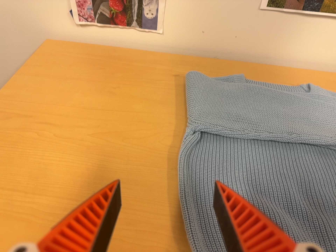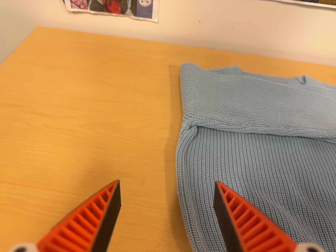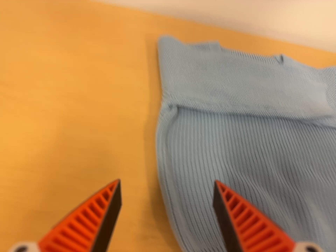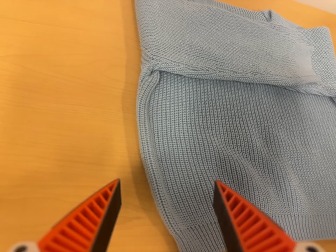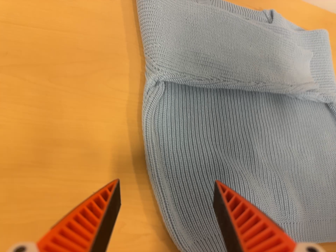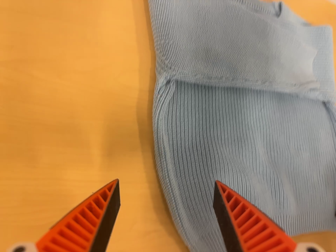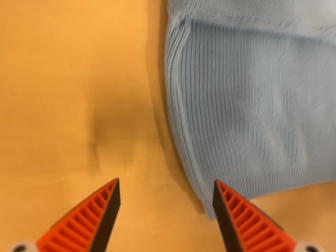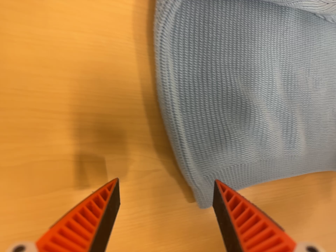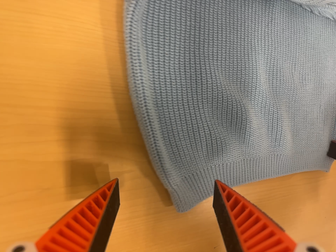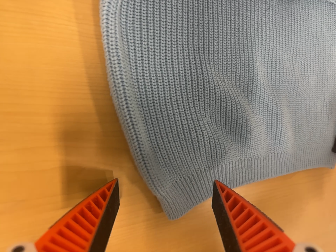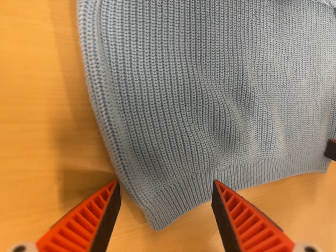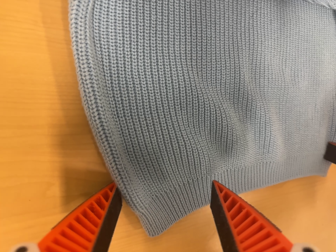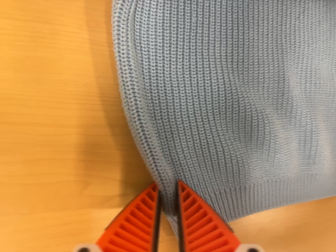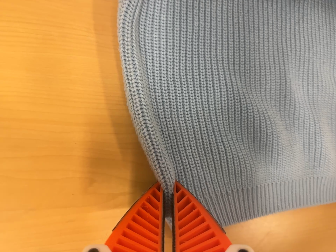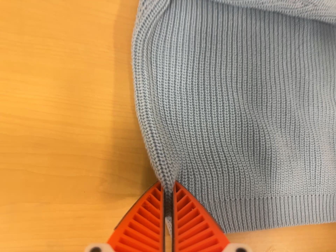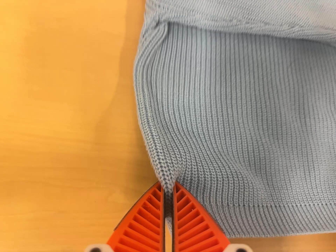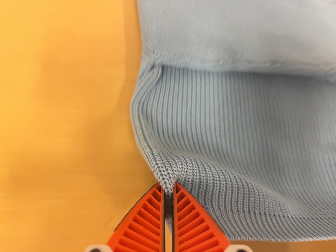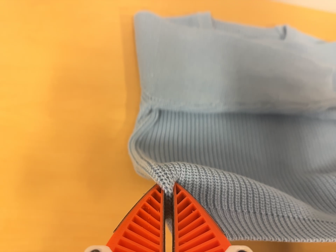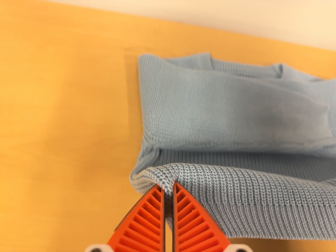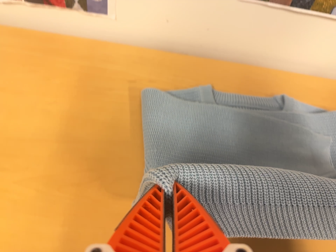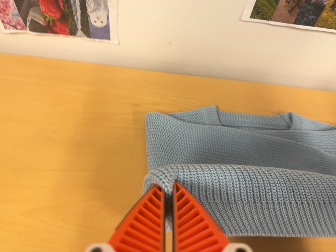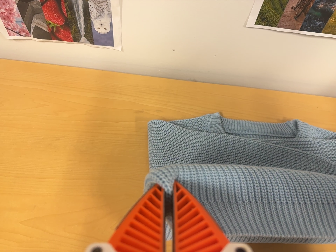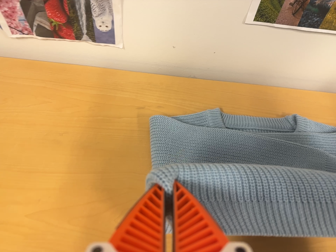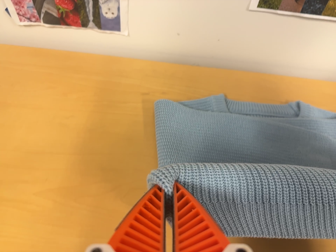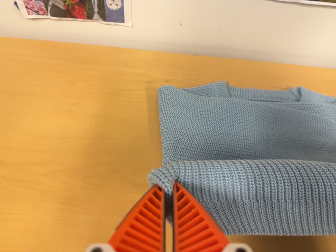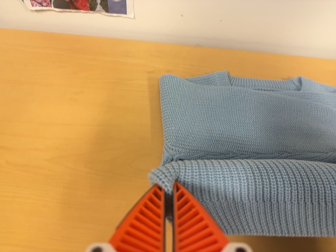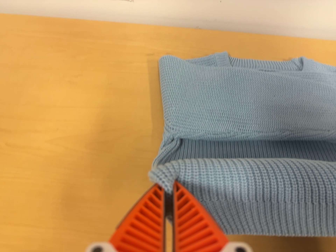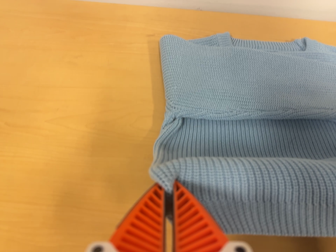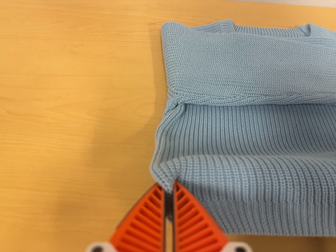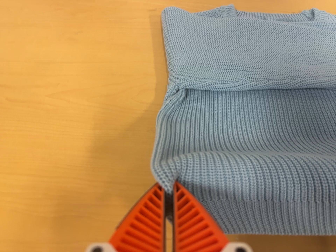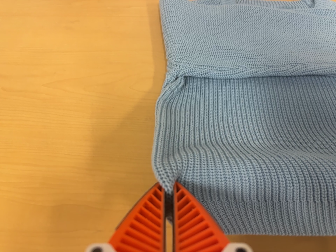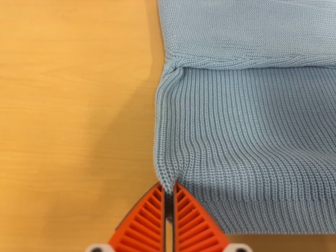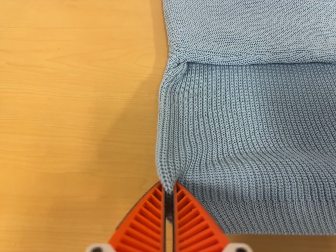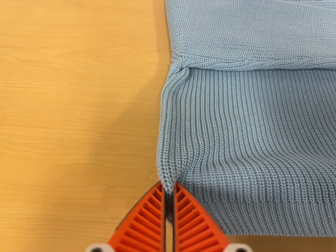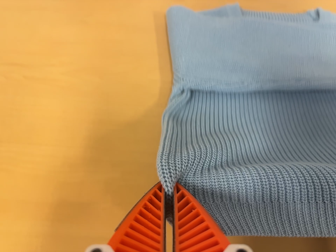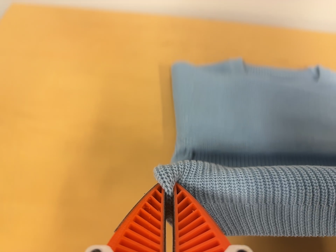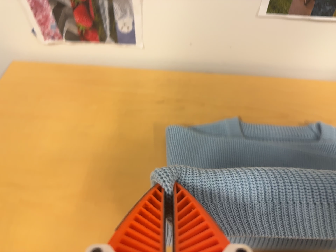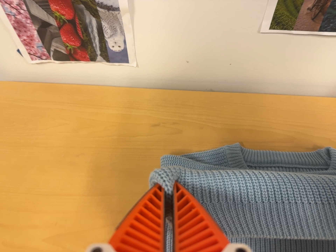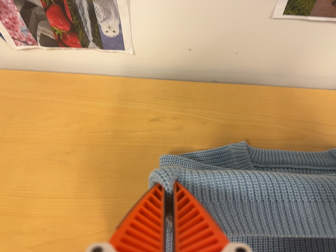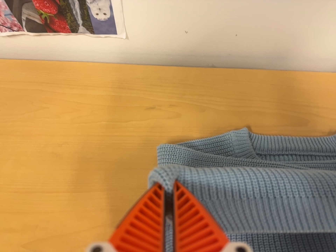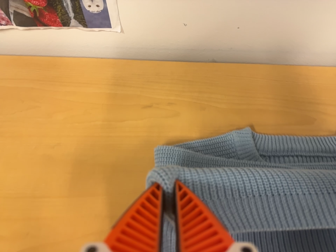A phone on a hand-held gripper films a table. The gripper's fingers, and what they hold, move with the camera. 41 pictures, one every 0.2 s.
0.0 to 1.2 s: The camera pans to its right by about 25 degrees. It travels toward the top of its view, to its left and forward, about 18 cm. Its aim tips toward the bottom of its view by about 45 degrees, and the scene shifts upward.
1.2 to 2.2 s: The camera travels forward and to its right, about 10 cm, so what stands in front looms larger.
2.2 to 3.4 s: The camera pans to its left by about 20 degrees. It travels backward and to its right, about 10 cm, so what stands in front gets smaller. Its aim tips toward the top of its view by about 30 degrees, and the scene shifts downward.
3.4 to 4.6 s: The camera travels toward the top of its view, about 7 cm, so close, fixed things drift downward. Its aim tips toward the top of its view by about 10 degrees, and the scene shifts downward.
4.6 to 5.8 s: The camera travels toward the bottom of its view, about 12 cm, so close, fixed things drift upward.
5.8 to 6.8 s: The camera shifts only a little, or ends up much as it began.
6.8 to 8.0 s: The camera travels toward the top of its view and forward, about 26 cm, so close, fixed things drift downward.
The film runs forward here.
